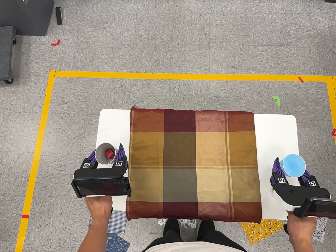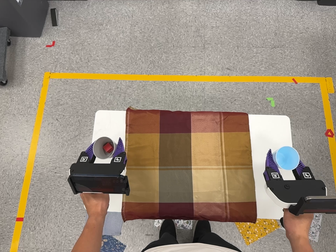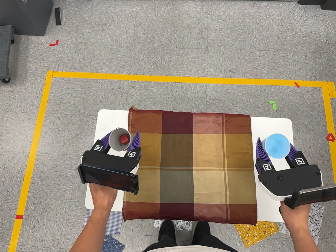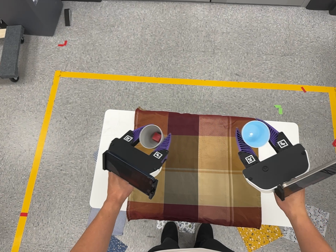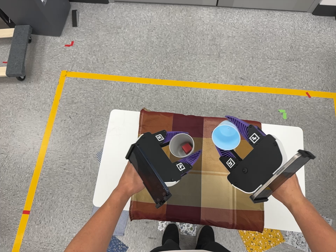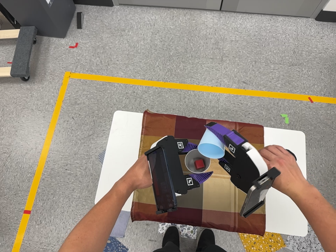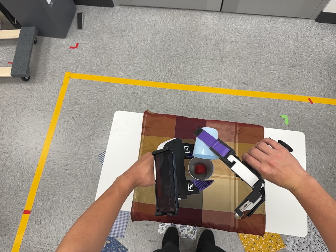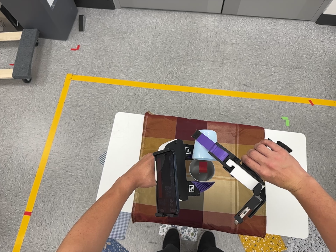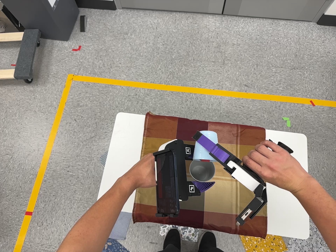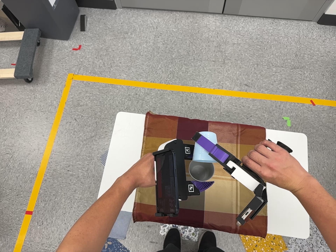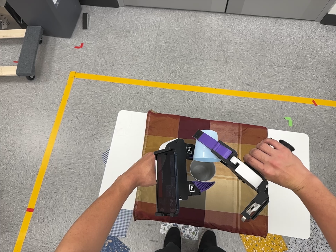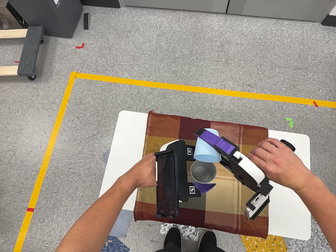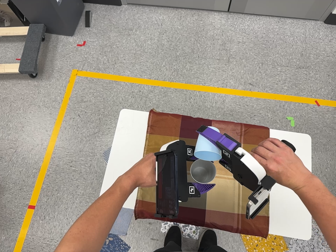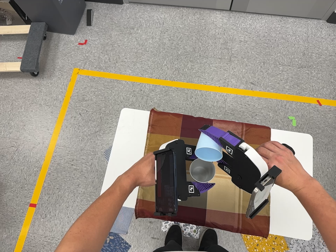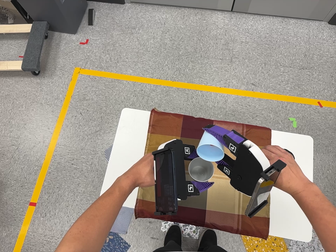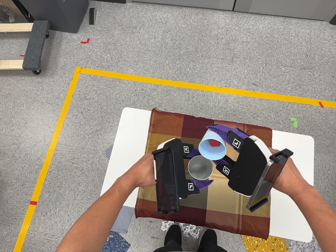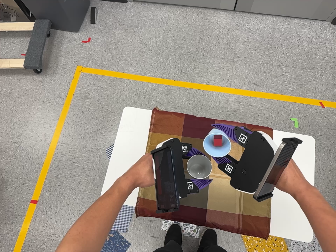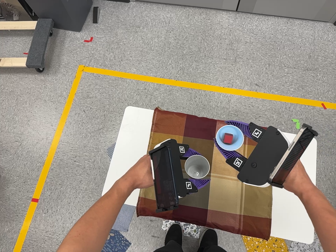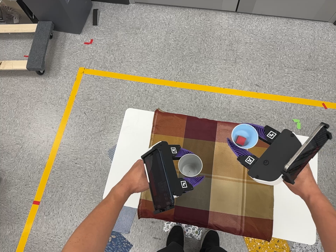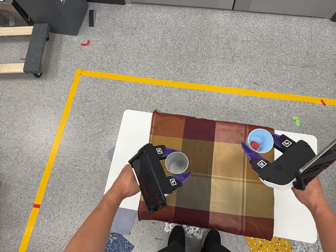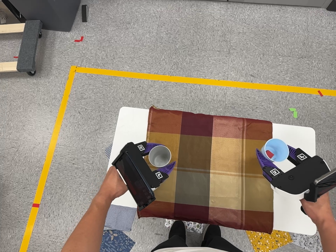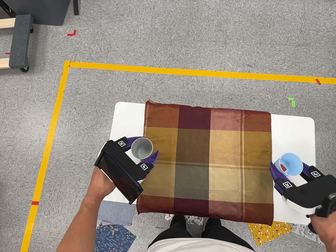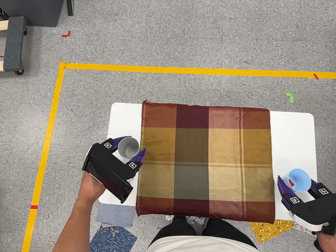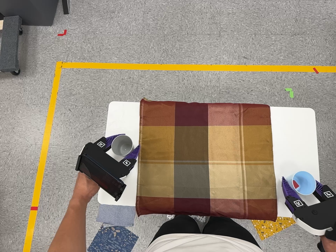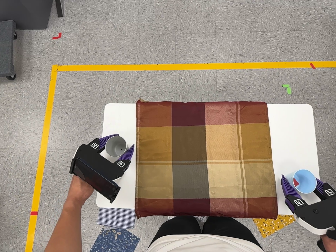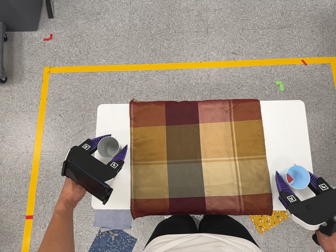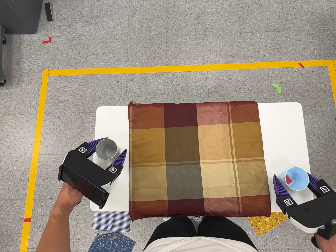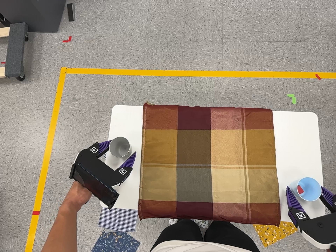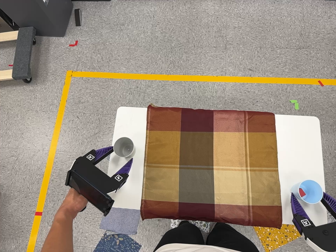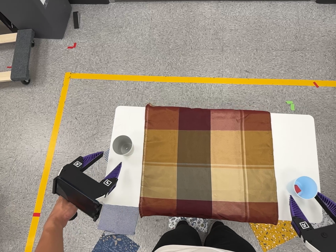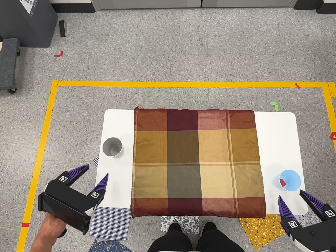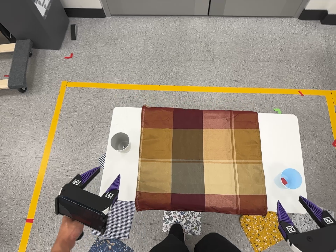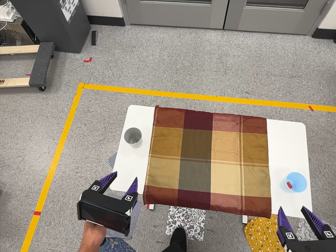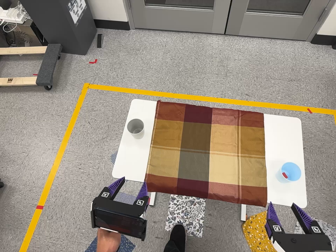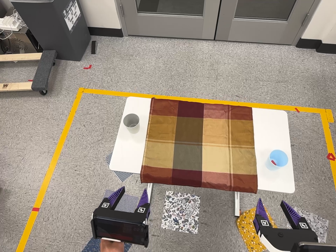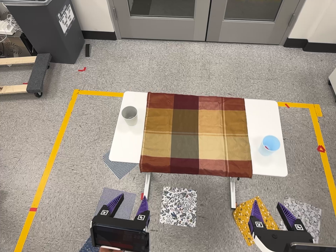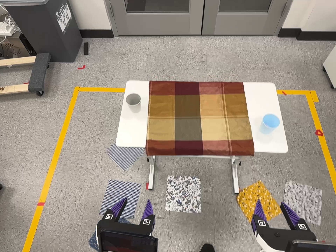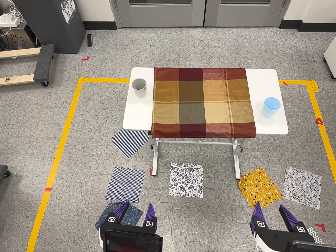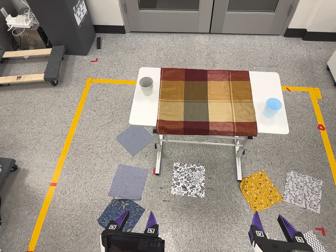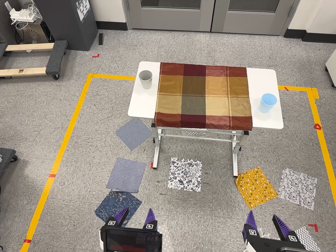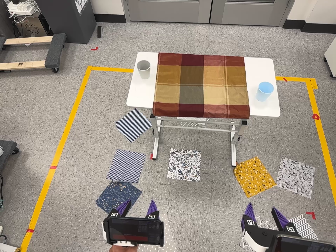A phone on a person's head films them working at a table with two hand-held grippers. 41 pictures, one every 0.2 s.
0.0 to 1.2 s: The camera shifts only a little, or ends up much as it began.
1.2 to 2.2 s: The camera keeps its place and its aim.
2.2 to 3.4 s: The camera shifts only a little, or ends up much as it began.
3.4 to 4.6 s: The camera travels forward, about 7 cm, so what stands in front looms larger. It rolls about its line of sight by about 10 degrees, and the scene rotates counterclockwise.
4.6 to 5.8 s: The camera travels toward the bottom of its view, about 6 cm.
5.8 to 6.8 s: The camera travels toward the bottom of its view and backward, about 34 cm, so close, fixed things drift upward. Its aim tips toward the top of its view by about 10 degrees.
6.8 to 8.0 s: The camera travels toward the bottom of its view and backward, about 40 cm, so close, fixed things drift upward.
The film runs backward here.
